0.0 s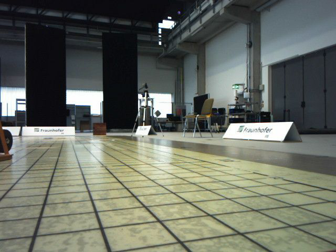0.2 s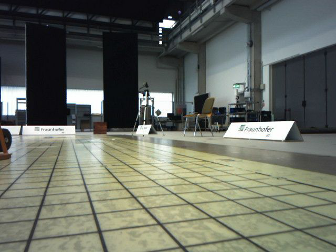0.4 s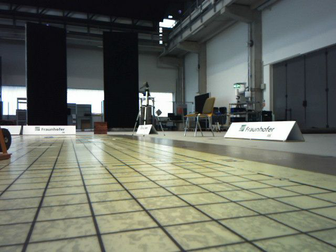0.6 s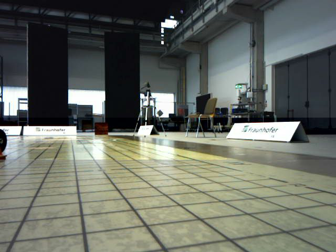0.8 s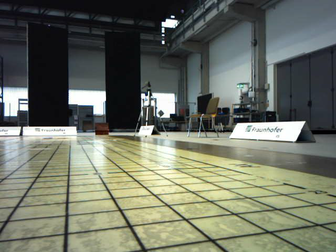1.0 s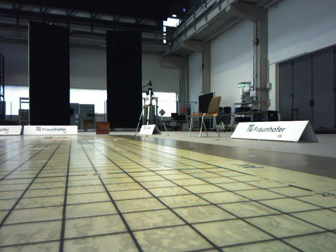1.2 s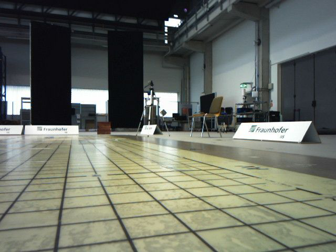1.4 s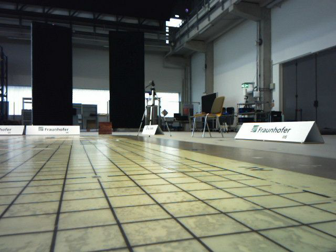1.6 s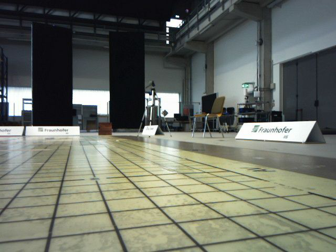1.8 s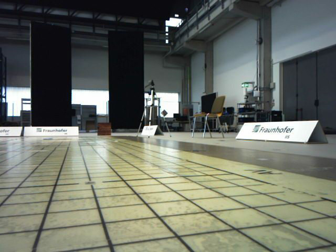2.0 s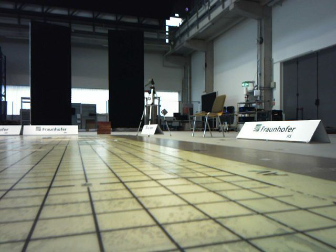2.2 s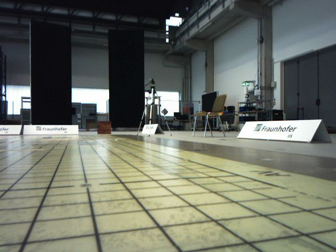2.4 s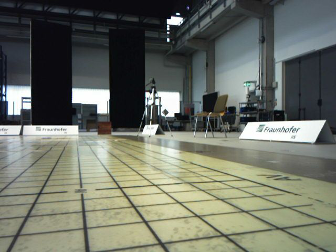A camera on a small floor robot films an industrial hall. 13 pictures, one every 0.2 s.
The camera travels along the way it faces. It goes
forward.
0.0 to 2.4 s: The camera travels forward, about 0.5 m, so what stands in front looms larger.
The film runs forward here.
